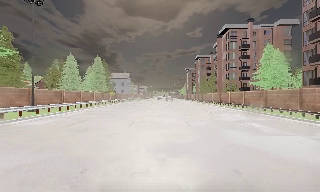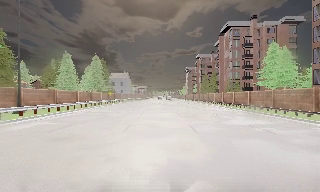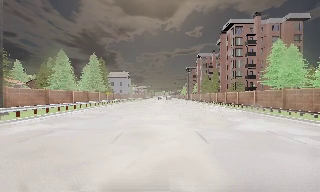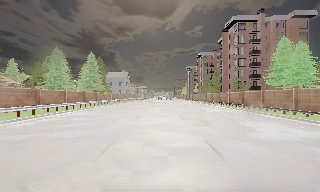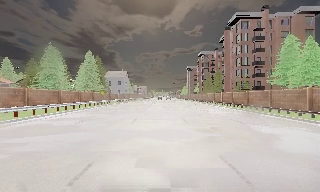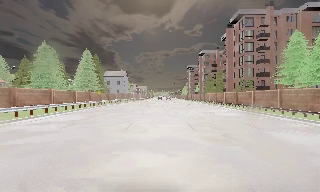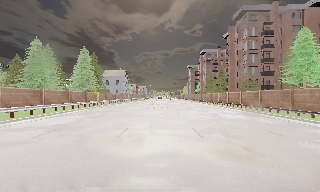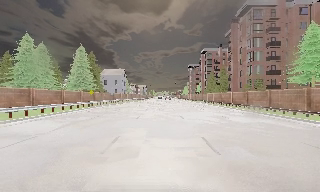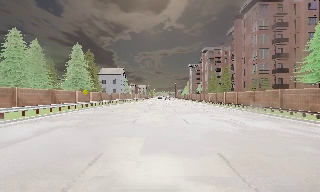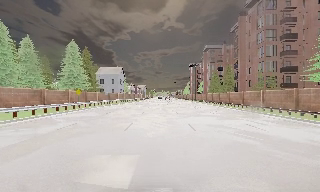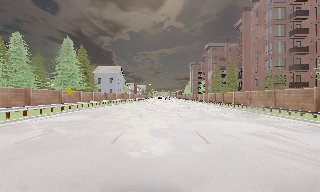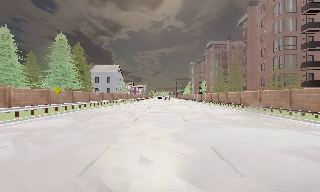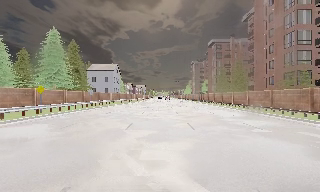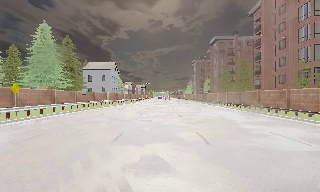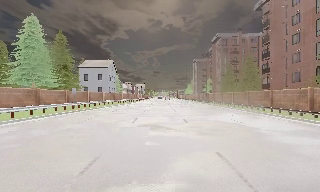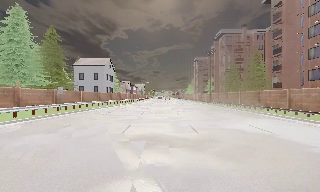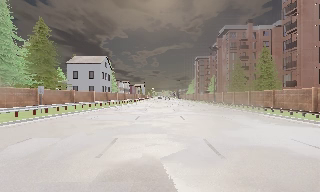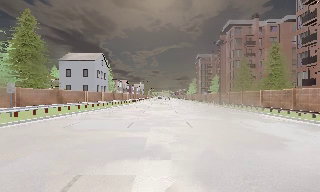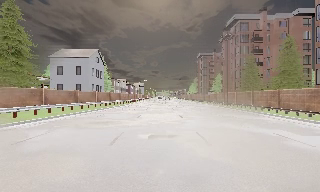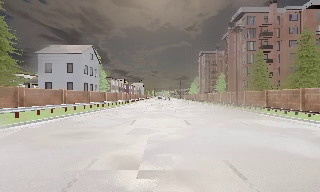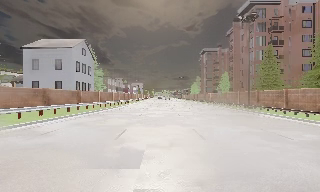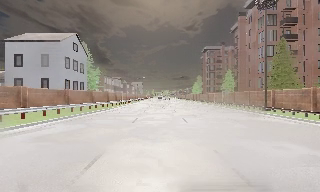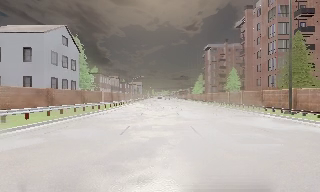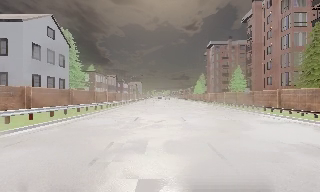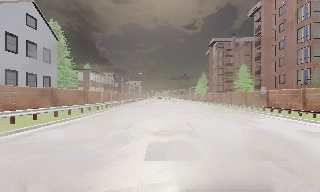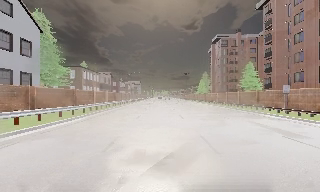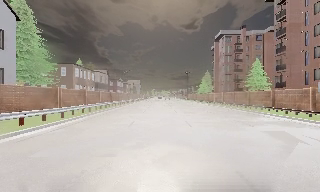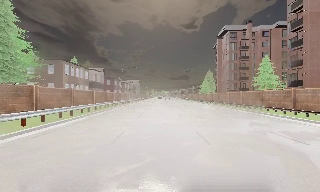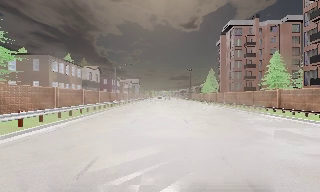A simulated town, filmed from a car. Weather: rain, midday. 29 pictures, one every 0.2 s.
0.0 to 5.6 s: The camera travels forward, about 70 m, so what stands in front looms larger. It gains speed.
The film runs forward here.
